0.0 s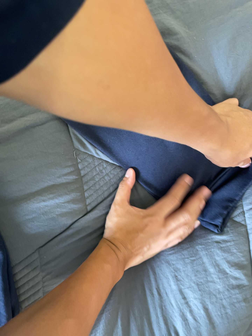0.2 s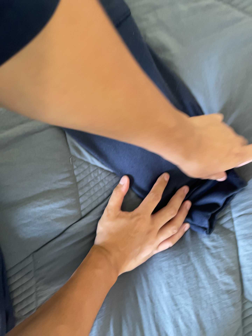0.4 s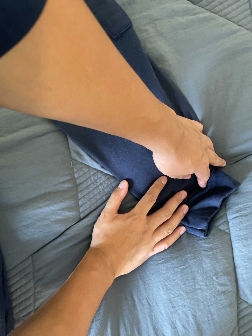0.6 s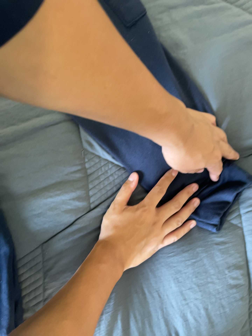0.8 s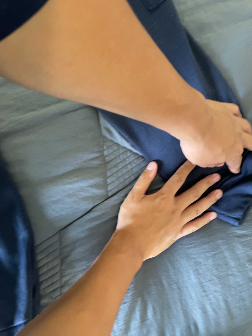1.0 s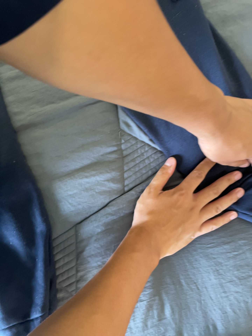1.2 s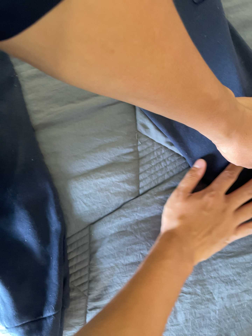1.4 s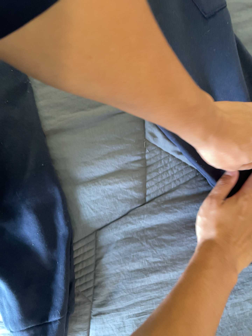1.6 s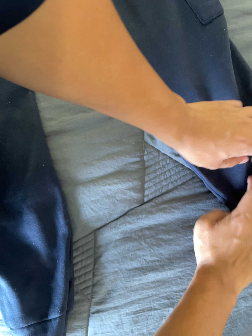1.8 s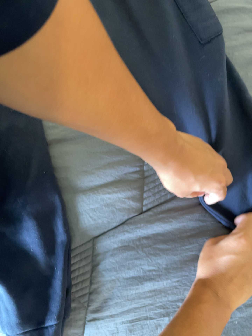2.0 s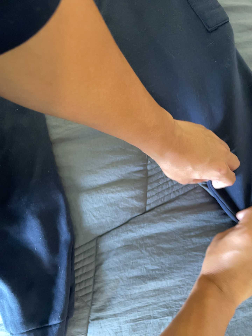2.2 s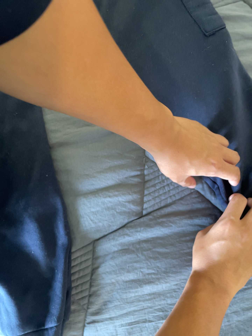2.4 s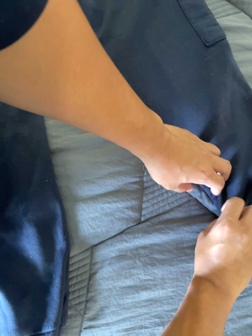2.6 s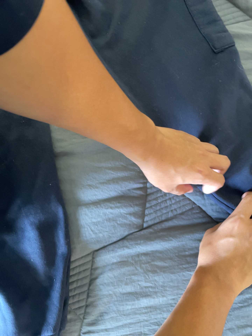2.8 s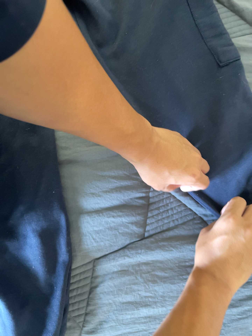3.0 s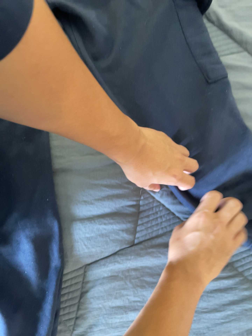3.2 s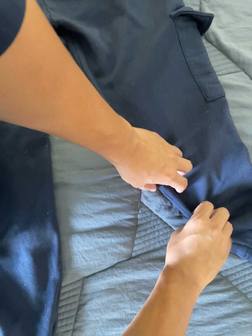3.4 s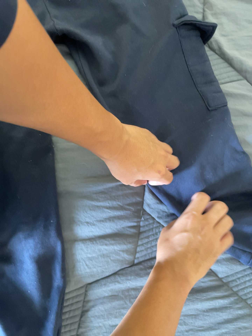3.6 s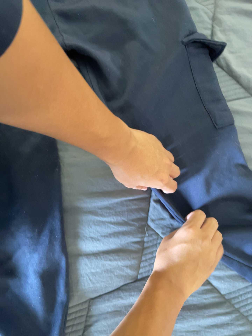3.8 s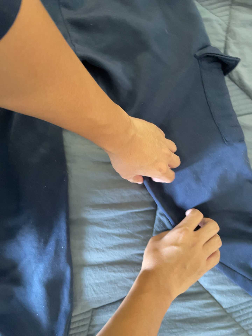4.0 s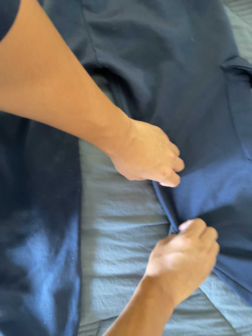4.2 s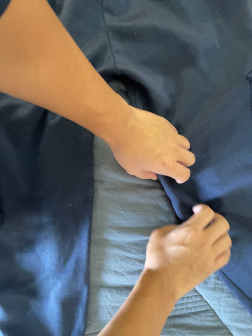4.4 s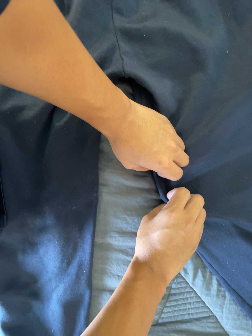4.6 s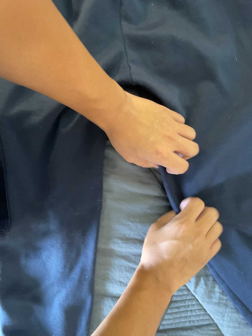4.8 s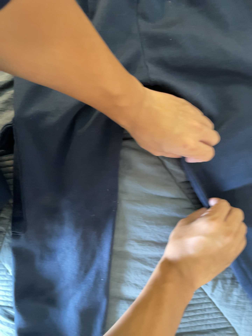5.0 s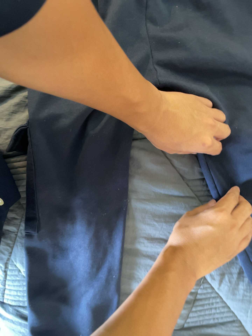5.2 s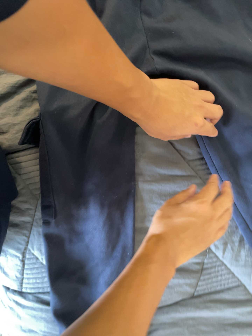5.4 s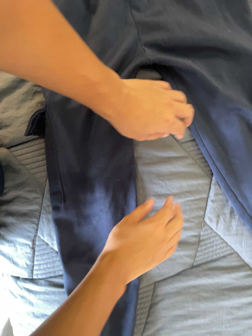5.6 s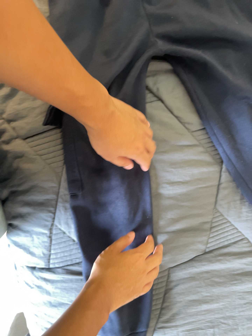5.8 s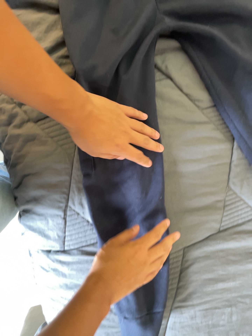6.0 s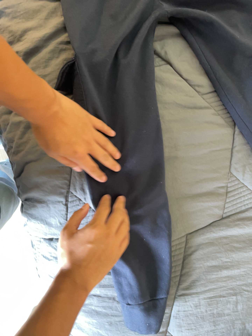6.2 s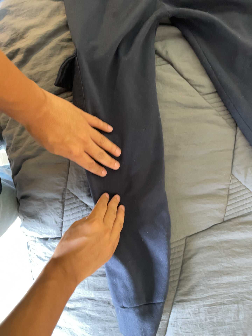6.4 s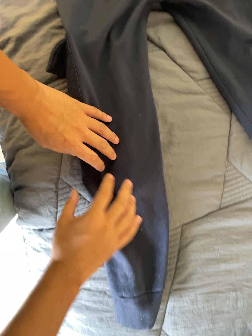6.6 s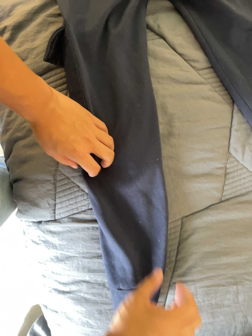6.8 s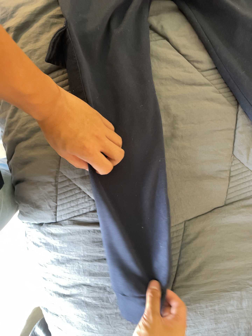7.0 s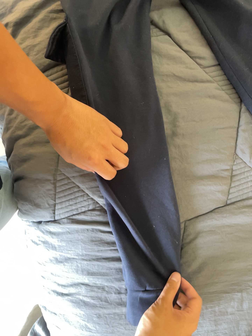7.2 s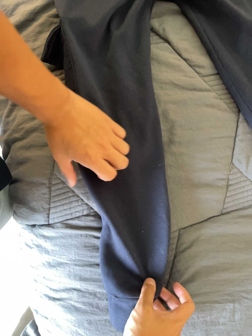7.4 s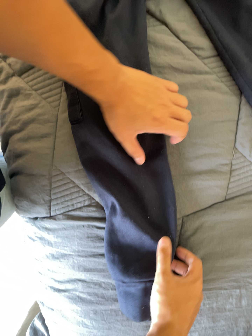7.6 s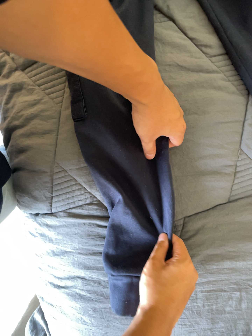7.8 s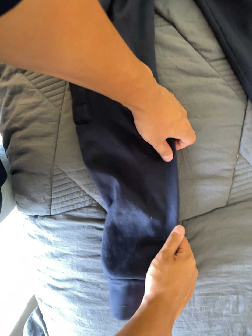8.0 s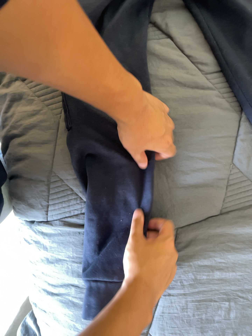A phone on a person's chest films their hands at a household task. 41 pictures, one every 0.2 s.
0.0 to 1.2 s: The camera travels to its left, about 9 cm, so close, fixed things drift to the right.
1.2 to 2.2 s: The camera shifts only a little, or ends up much as it began.
2.2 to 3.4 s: The camera travels toward the top of its view, about 9 cm, so close, fixed things drift downward.
3.4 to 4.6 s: The camera travels toward the top of its view, about 16 cm. It rolls about its line of sight by about 10 degrees, and the scene rotates clockwise.
4.6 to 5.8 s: The camera travels to its left, toward the bottom of its view and backward, about 22 cm. It rolls about its line of sight by about 10 degrees, and the scene rotates counterclockwise.
5.8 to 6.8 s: The camera travels toward the bottom of its view, about 12 cm.
6.8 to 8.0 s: The camera shifts only a little, or ends up much as it began.
The film runs backward here.
